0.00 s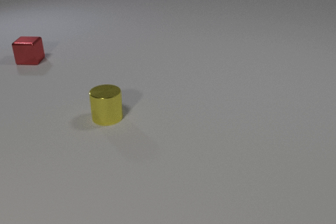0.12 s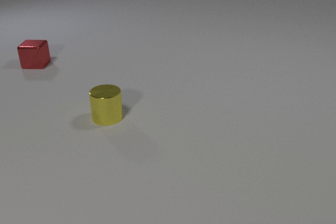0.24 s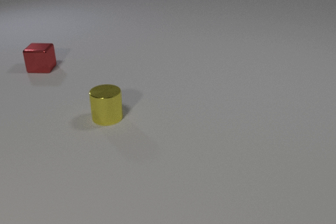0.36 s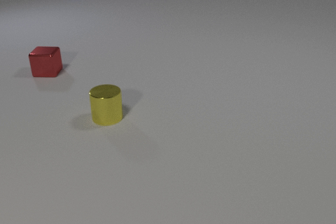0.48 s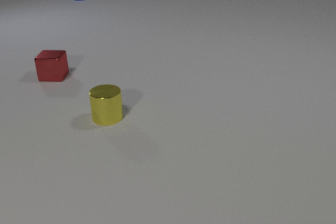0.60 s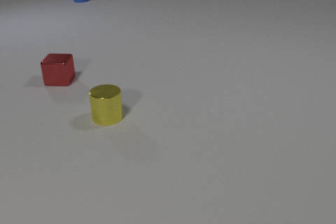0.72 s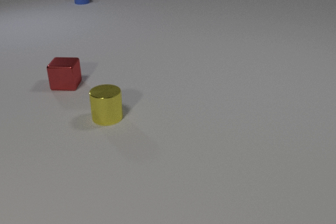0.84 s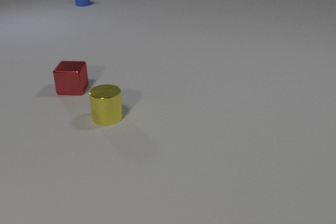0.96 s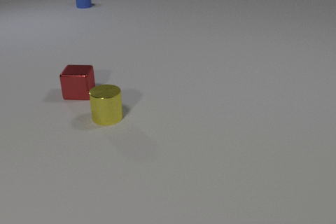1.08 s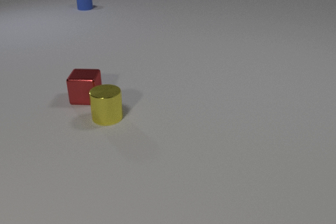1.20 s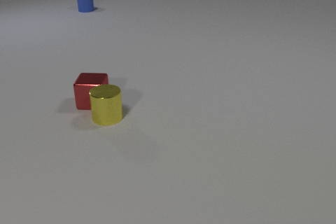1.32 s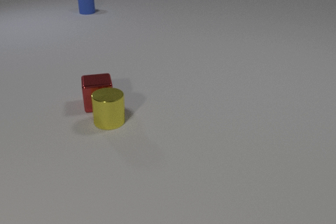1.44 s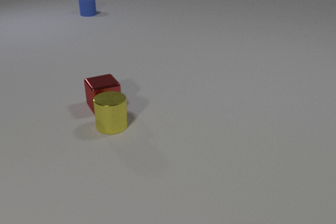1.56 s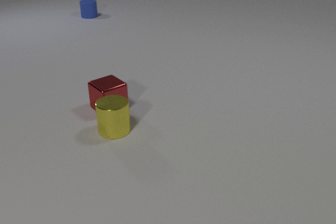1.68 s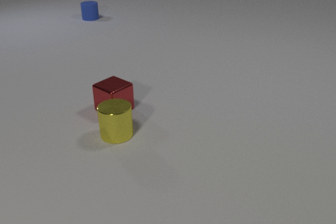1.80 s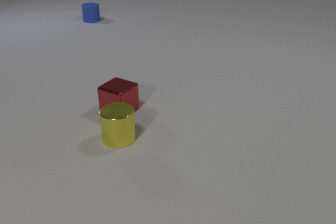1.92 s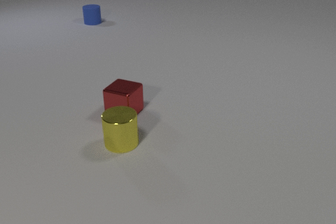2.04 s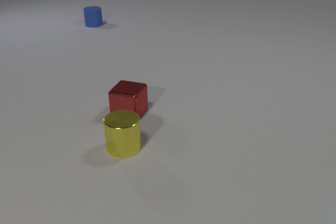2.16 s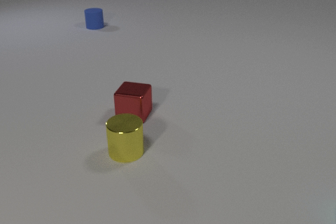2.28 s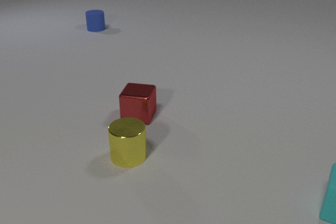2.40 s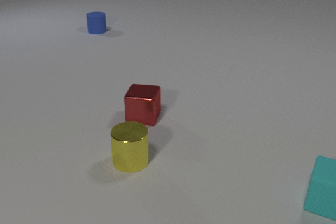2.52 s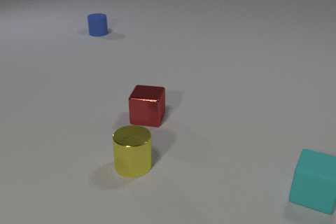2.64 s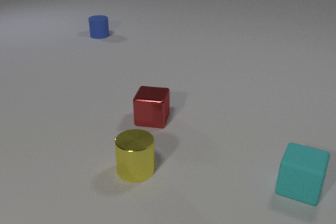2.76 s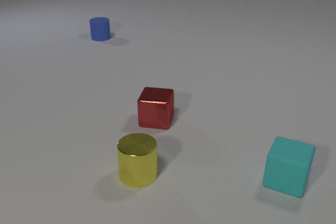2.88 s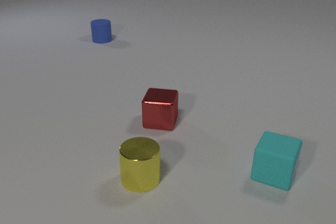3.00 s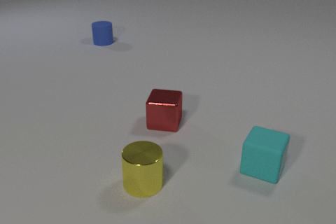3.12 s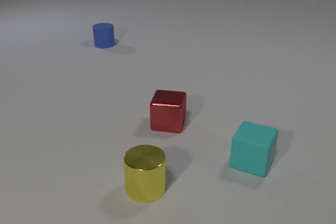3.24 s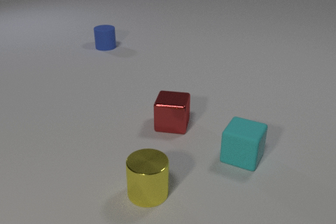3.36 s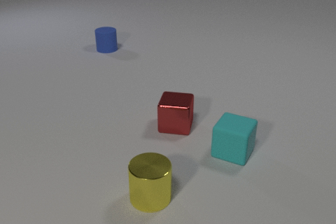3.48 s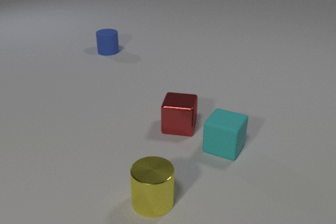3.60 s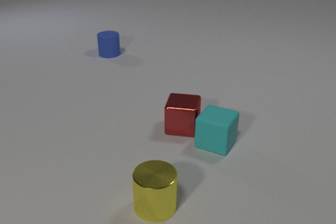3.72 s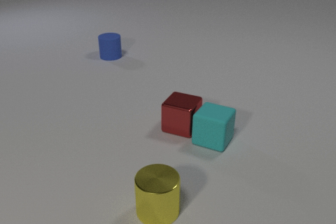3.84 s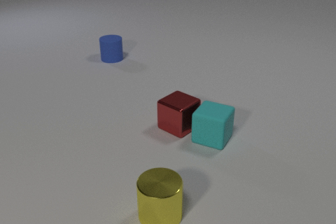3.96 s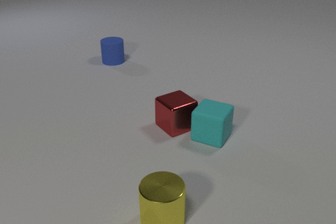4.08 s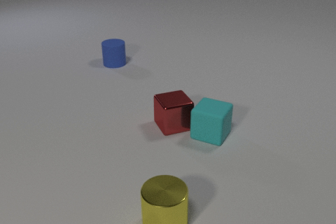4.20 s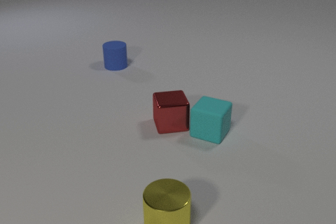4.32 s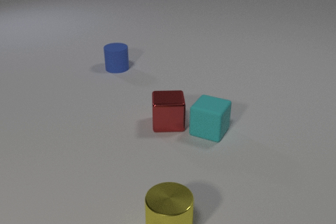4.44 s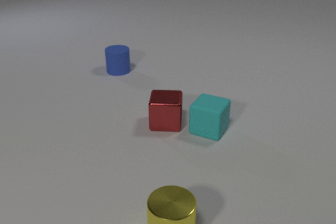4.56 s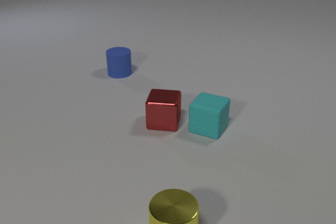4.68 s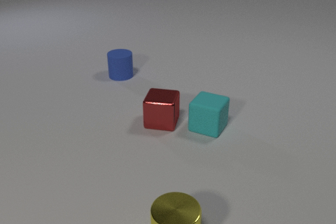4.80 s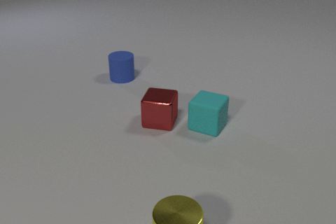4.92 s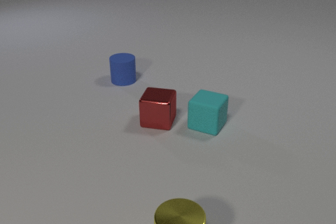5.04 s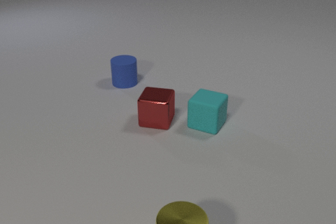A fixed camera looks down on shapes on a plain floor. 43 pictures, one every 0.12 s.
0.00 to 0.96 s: The red metal cube slides toward the camera and to the right. The blue rubber cylinder comes in at the top edge, slides toward the camera.
0.96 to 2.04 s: The red metal cube slides toward the camera and to the right, spins so that its near face slides to the right, counterclockwise seen from above. The yellow metal cylinder slides toward the camera. The blue rubber cylinder slides toward the camera. The red metal cube and the yellow metal cylinder collide.
2.04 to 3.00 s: The red metal cube slides to the right and toward the camera. The yellow metal cylinder slides toward the camera. The cyan rubber cube comes in at the right edge, slides to the left and away from the camera. The blue rubber cylinder slides toward the camera.
3.00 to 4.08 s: The red metal cube slides to the right, spins so that its near face slides to the left, clockwise seen from above. The yellow metal cylinder slides toward the camera. The cyan rubber cube slides to the left and away from the camera. The blue rubber cylinder slides toward the camera. The red metal cube and the cyan rubber cube collide.
4.08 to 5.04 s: The red metal cube slides to the left and away from the camera, spins so that its near face slides to the left, clockwise seen from above. The yellow metal cylinder slides toward the camera and to the right. The cyan rubber cube slides away from the camera. The blue rubber cylinder slides toward the camera.
What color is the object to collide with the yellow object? red.
How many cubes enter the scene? 1.
What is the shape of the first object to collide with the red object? cylinder.
